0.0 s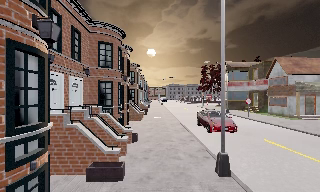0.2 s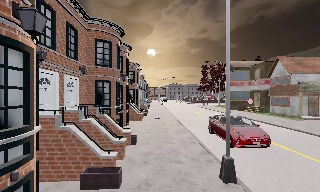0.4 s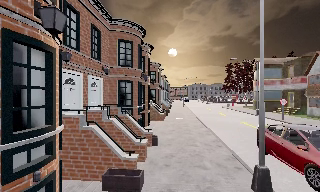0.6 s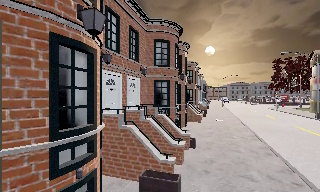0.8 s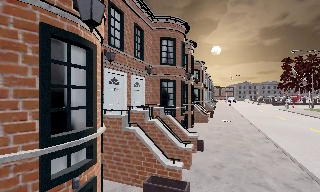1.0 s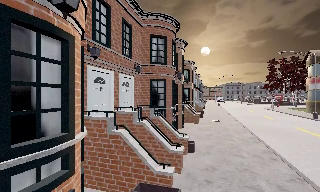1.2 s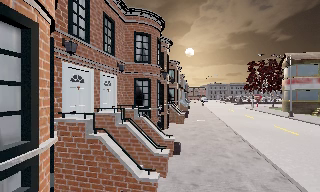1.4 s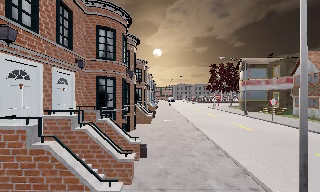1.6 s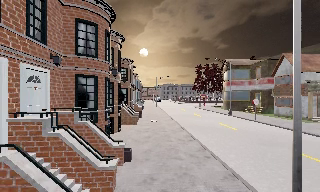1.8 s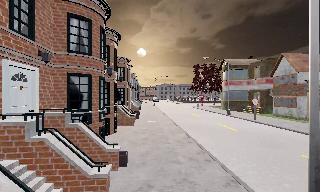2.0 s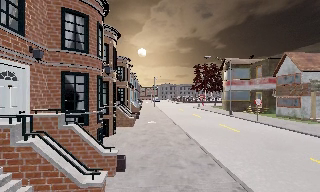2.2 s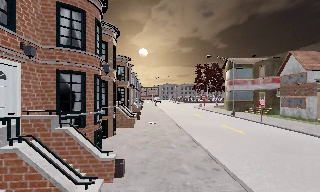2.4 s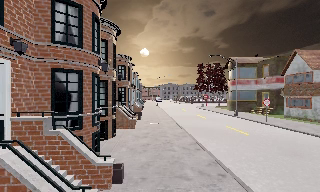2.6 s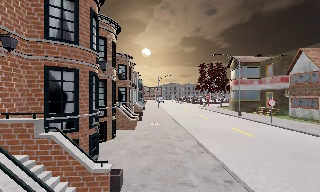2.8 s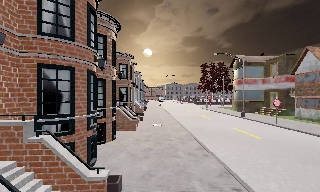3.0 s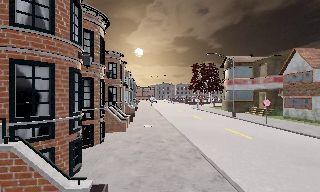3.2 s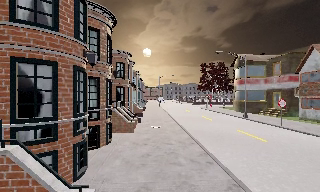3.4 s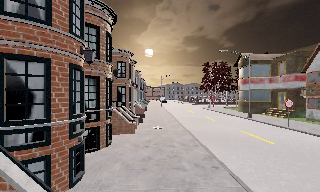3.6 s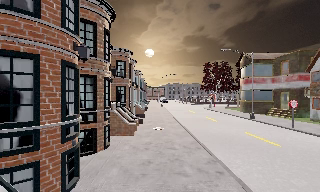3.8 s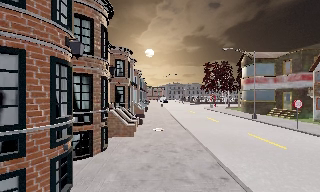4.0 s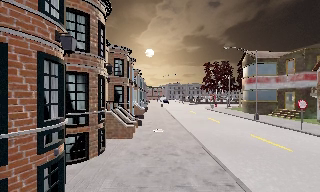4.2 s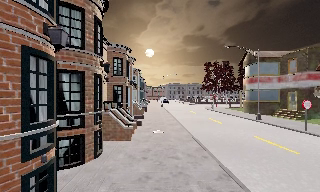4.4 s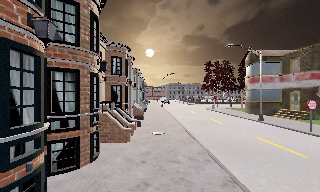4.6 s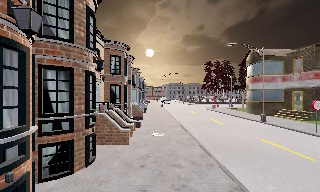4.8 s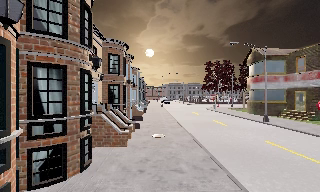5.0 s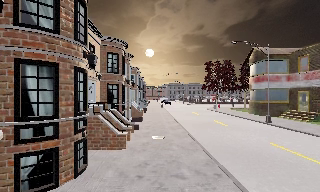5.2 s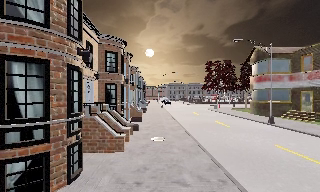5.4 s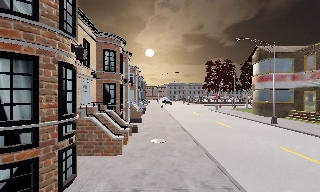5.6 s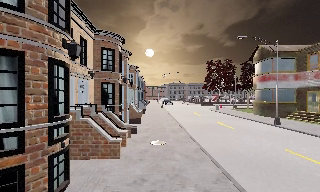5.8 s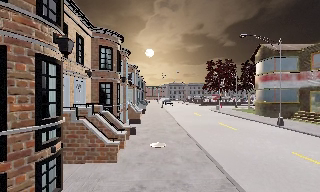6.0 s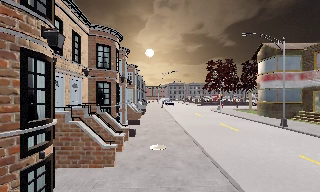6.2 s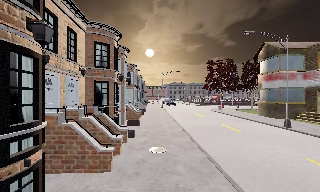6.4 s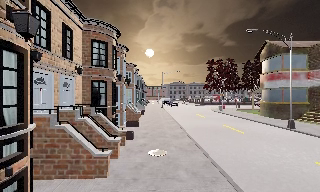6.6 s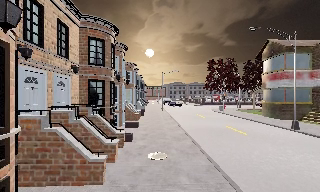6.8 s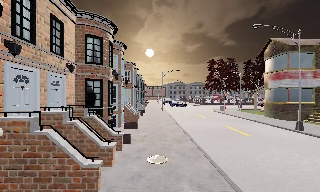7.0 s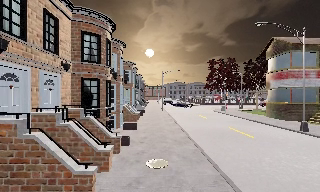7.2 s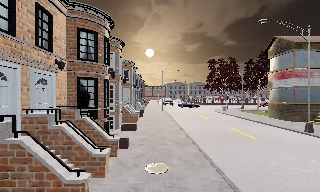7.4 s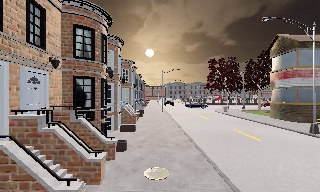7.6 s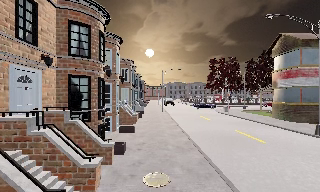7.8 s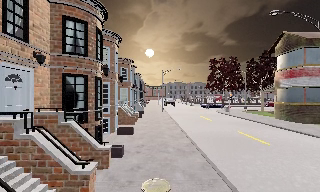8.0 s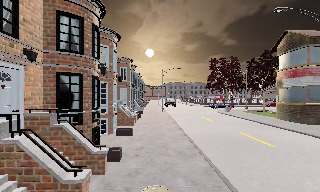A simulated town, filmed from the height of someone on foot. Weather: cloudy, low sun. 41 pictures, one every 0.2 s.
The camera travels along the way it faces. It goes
forward.
0.0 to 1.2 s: The scene slides to the right, as the camera pans about 15 degrees to its left. It travels forward, about 2 m, so what stands in front looms larger.
1.2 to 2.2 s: The camera swings to its right by about 15 degrees, and the scene slides to the left. It travels forward, about 2 m, so what stands in front looms larger.
2.2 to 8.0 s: The camera travels forward, about 11 m, so what stands in front looms larger.
The film runs forward here.
